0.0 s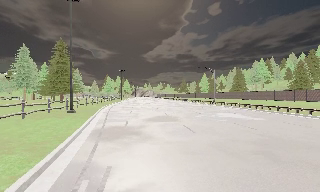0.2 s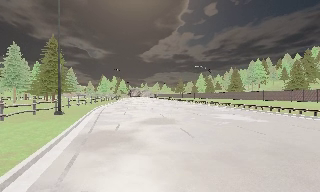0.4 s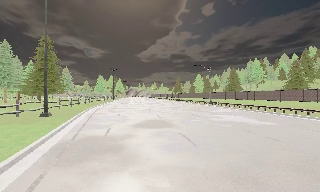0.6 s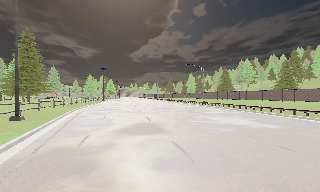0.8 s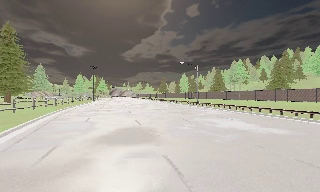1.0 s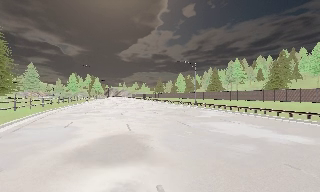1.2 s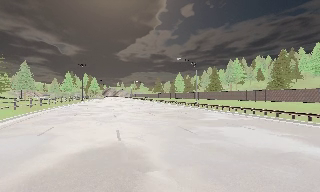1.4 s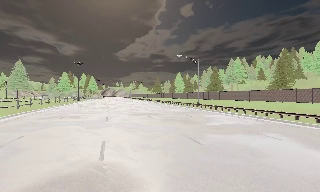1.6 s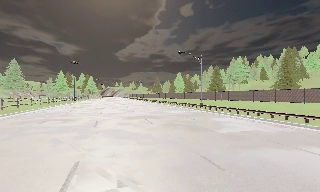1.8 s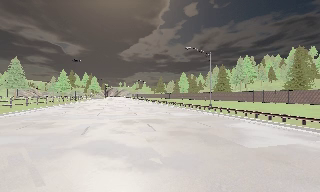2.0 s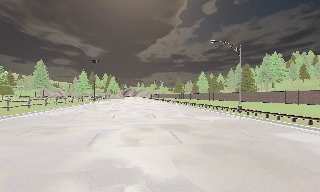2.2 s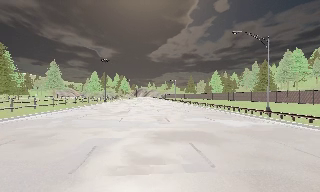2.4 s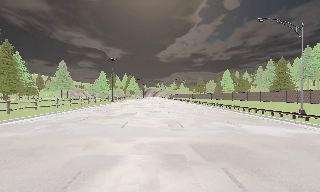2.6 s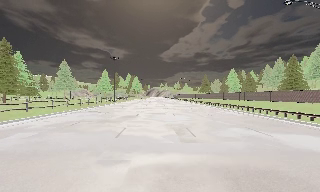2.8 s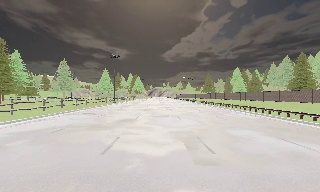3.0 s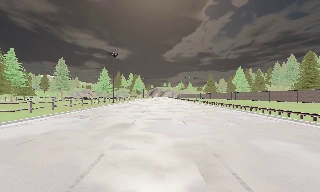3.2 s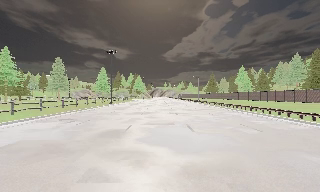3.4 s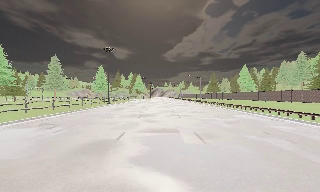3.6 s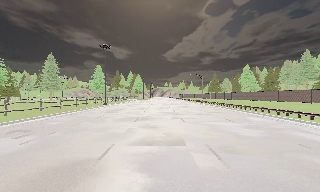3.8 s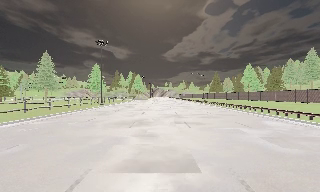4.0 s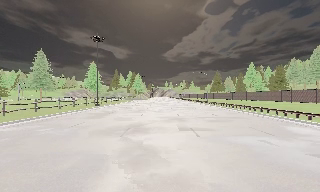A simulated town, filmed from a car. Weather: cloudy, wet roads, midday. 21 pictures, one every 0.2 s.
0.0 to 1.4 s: The camera travels forward, about 11 m, so what stands in front looms larger. It gains speed.
1.4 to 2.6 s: The scene slides to the right, as the camera pans about 15 degrees to its left. It travels forward, about 12 m, so what stands in front looms larger.
2.6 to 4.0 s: The camera travels forward, about 15 m, so what stands in front looms larger.
The film runs forward here.
